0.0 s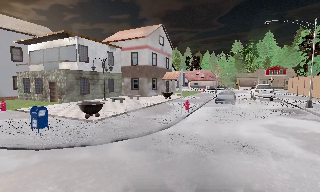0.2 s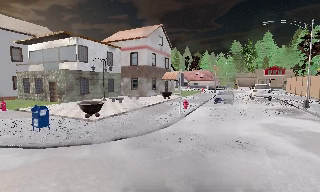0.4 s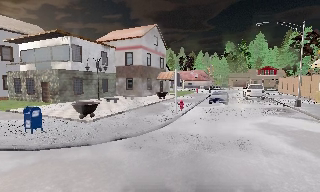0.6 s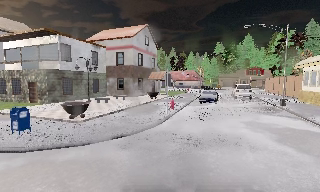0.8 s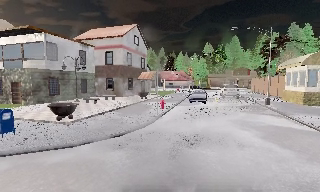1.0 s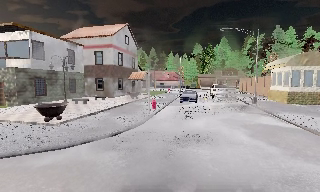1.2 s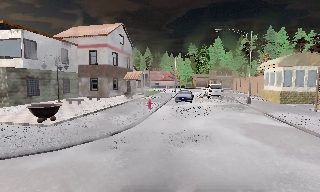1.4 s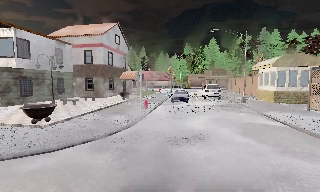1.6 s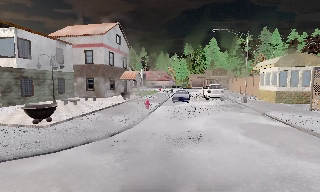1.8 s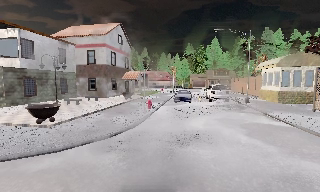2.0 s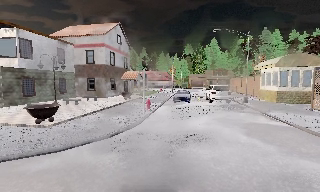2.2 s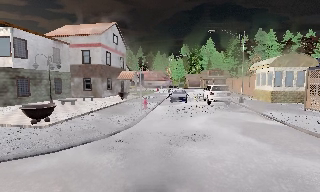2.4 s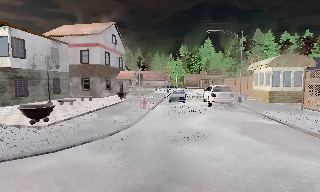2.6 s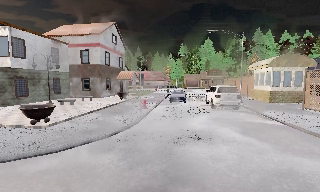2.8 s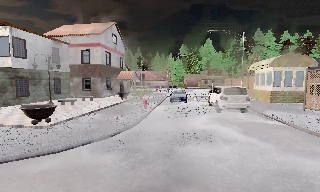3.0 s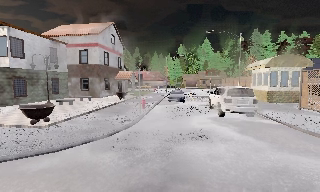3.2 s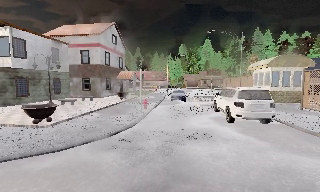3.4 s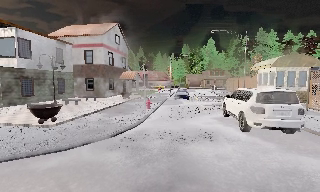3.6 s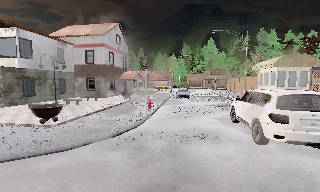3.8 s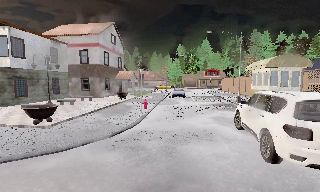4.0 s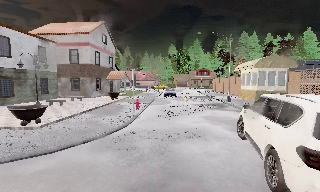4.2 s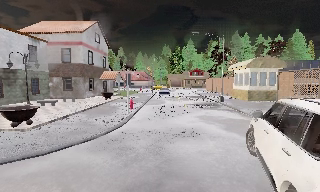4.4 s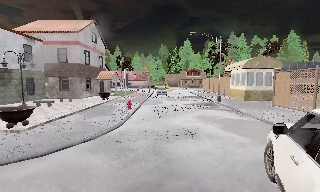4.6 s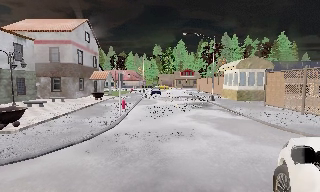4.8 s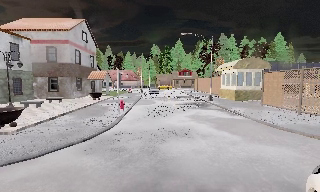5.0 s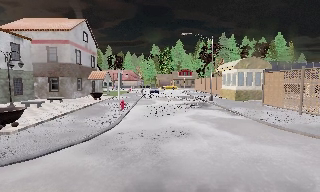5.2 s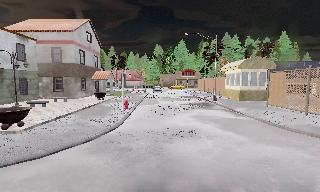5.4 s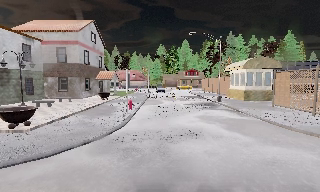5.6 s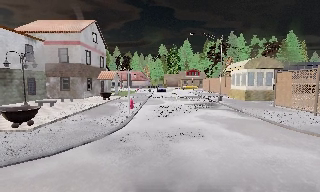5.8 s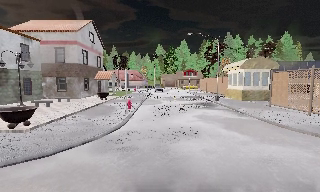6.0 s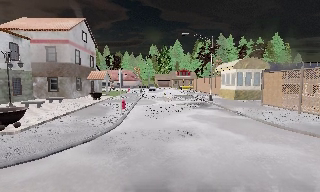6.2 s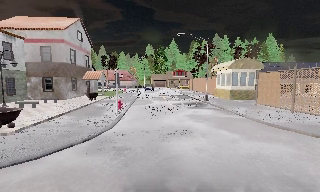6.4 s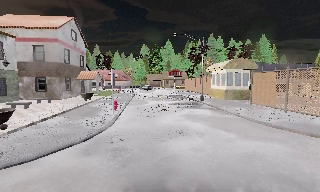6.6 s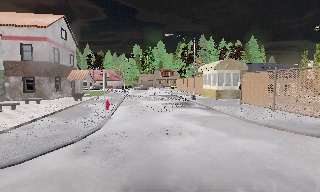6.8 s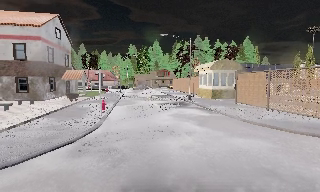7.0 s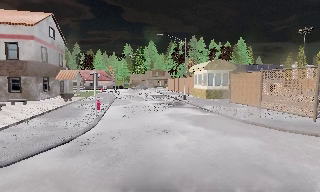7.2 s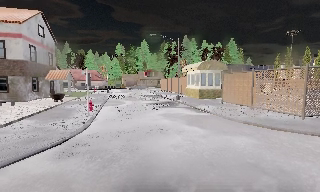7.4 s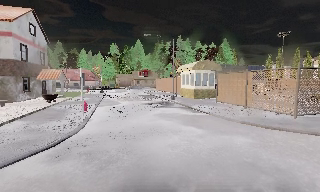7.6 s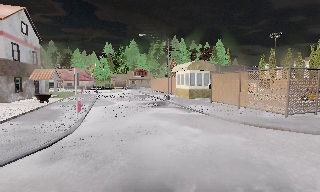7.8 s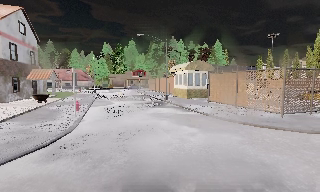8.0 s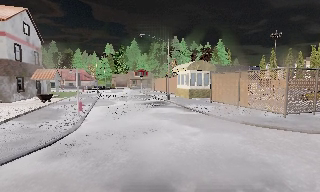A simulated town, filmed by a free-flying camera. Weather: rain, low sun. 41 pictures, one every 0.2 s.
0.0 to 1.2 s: The scene slides to the left, as the camera pans about 15 degrees to its right.
1.2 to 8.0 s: The camera pans to its right, which is clockwise from overhead, by about 30 degrees. It travels to its left and backward, about 1.5 m.
The film runs backward here.
